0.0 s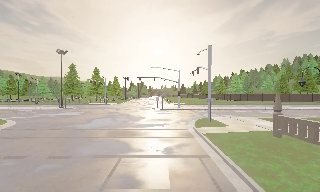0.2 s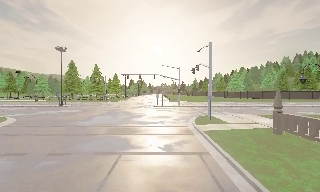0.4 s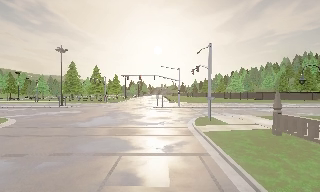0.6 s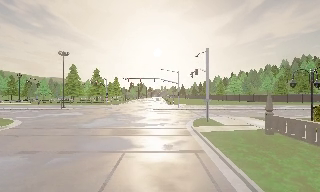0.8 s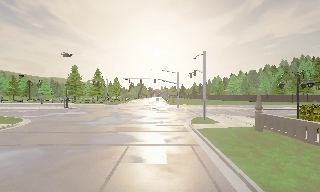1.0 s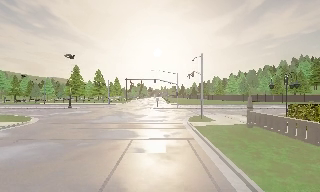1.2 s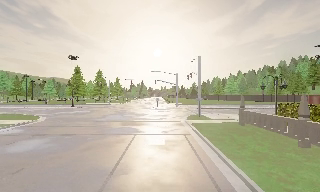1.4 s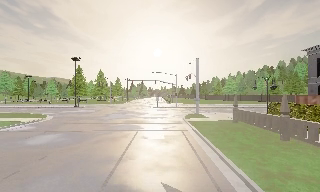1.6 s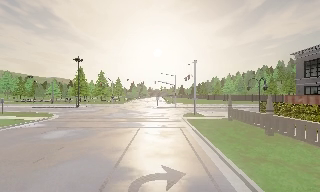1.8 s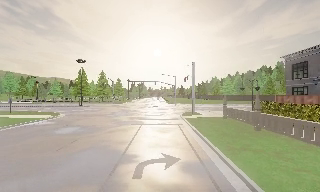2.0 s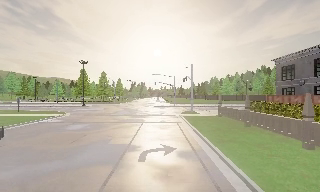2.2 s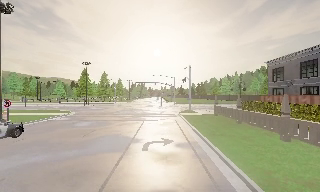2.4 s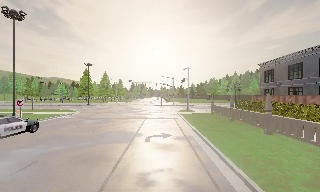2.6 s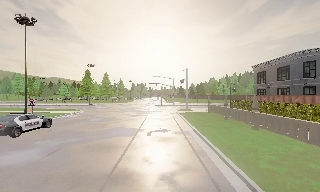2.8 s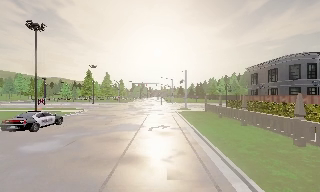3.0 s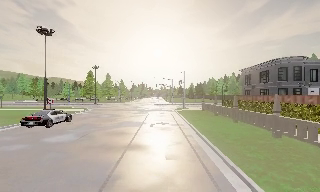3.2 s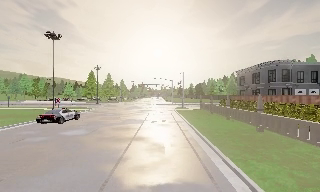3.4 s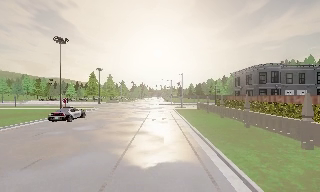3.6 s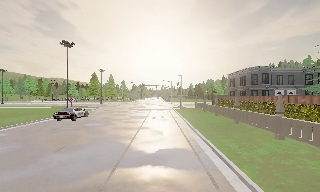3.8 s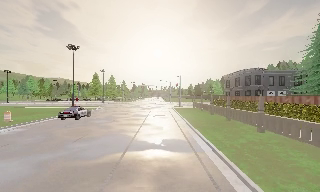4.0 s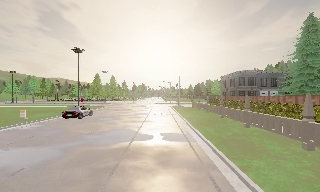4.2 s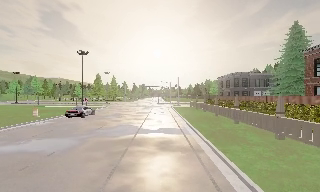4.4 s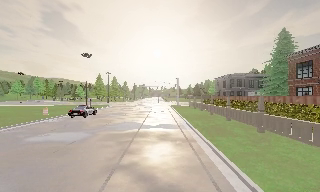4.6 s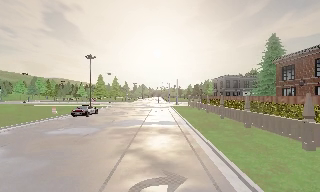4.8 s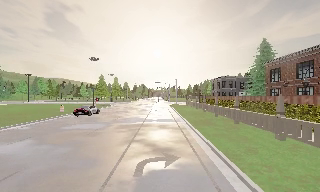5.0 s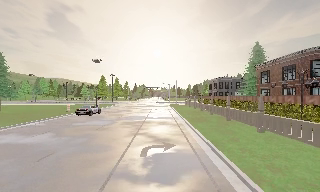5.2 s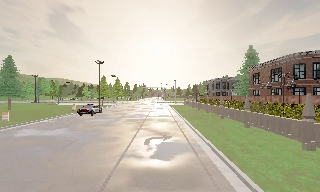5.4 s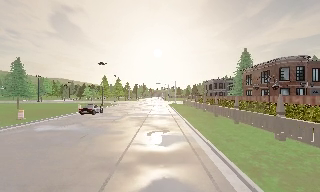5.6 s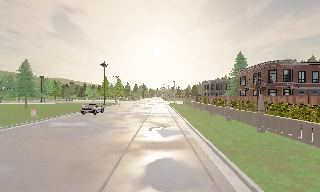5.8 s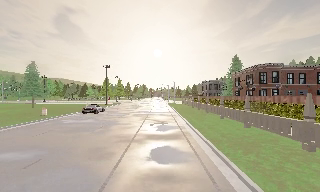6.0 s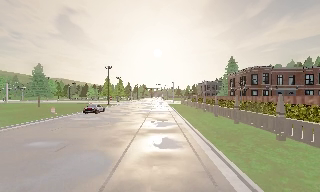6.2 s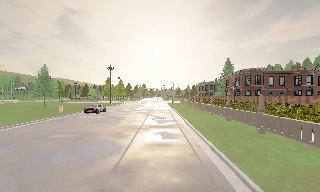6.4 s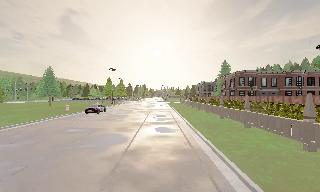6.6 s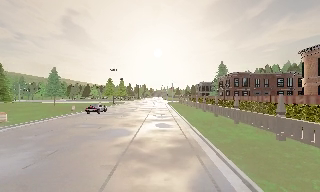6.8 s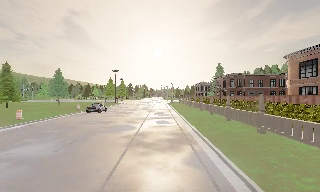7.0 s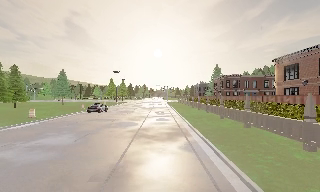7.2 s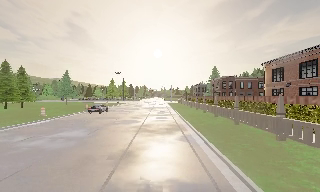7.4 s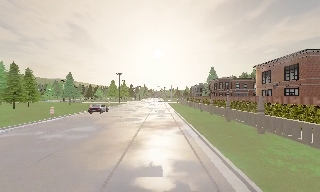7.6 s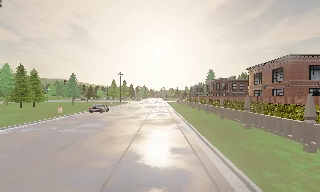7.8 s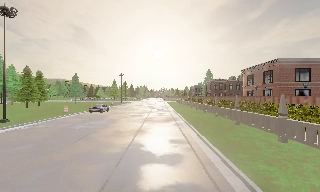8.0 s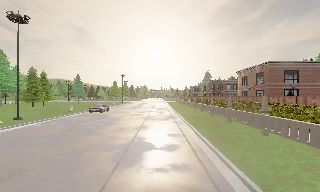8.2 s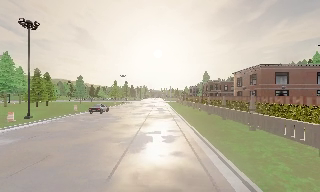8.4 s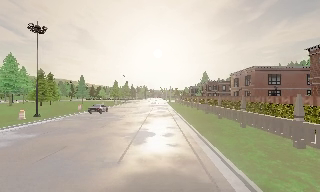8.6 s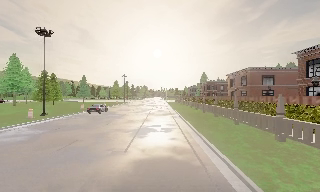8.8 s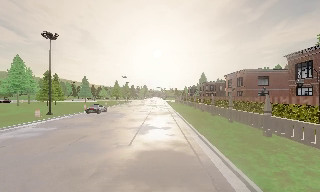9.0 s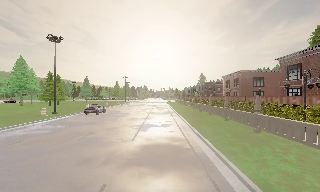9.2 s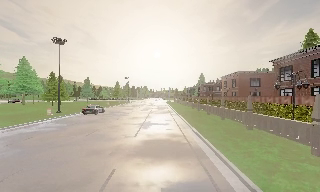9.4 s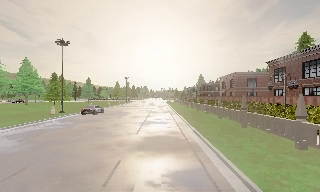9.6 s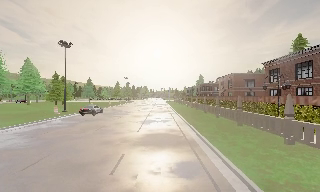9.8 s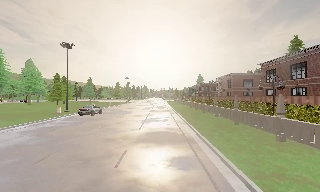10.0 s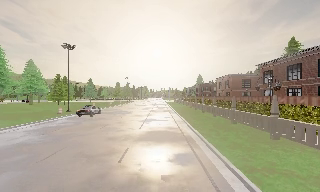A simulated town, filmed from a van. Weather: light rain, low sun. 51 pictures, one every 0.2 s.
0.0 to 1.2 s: The camera travels backward, about 4.5 m, so what stands in front gets smaller. It gains speed.
1.2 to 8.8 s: The camera travels backward, about 65 m, so what stands in front gets smaller.
8.8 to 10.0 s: The camera travels backward, about 5 m, so what stands in front gets smaller. It loses speed.
The film runs backward here.
